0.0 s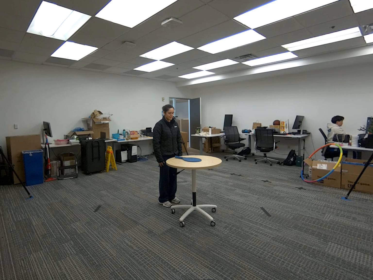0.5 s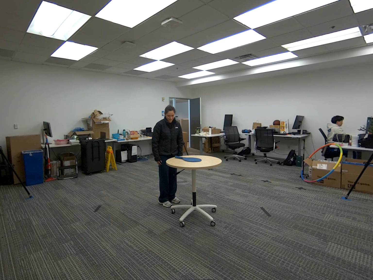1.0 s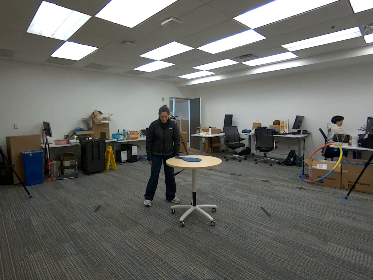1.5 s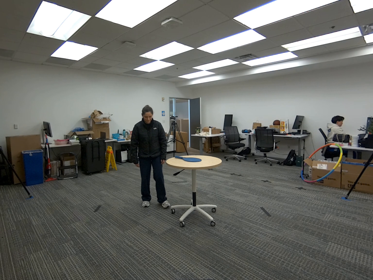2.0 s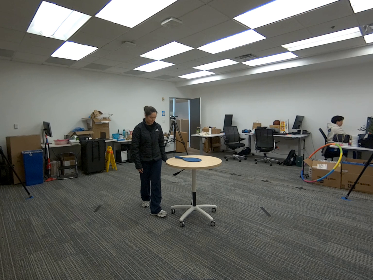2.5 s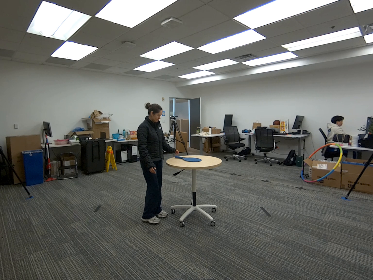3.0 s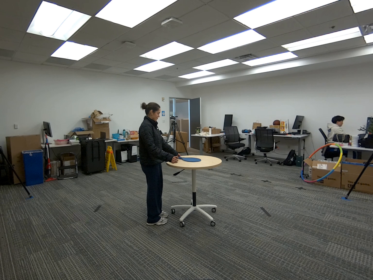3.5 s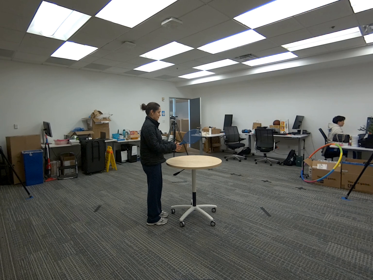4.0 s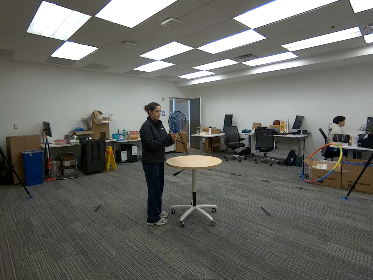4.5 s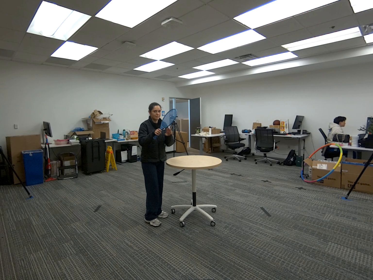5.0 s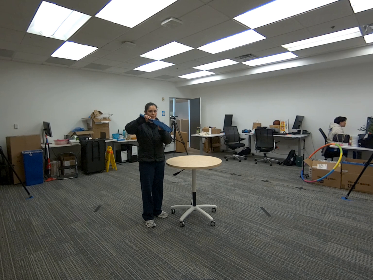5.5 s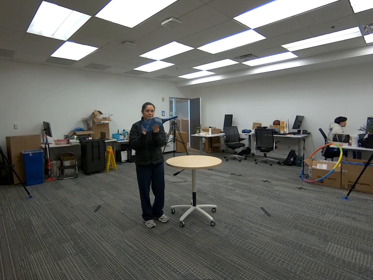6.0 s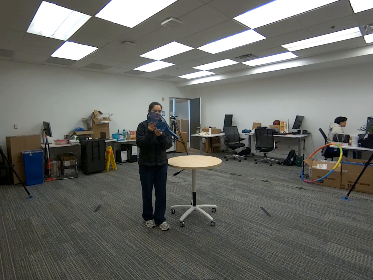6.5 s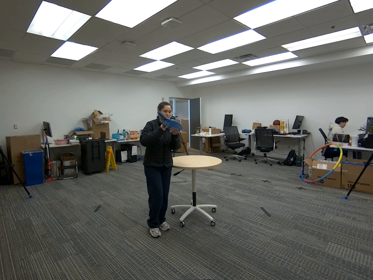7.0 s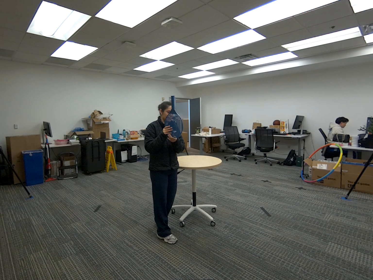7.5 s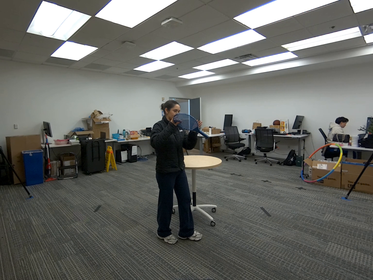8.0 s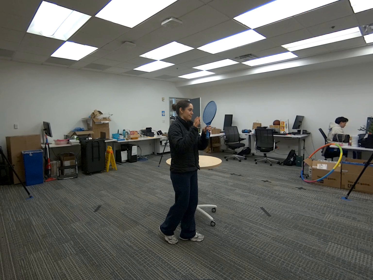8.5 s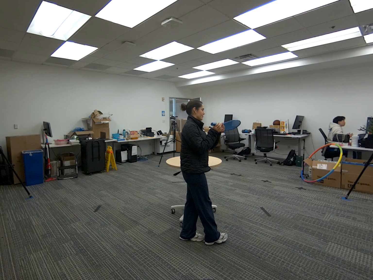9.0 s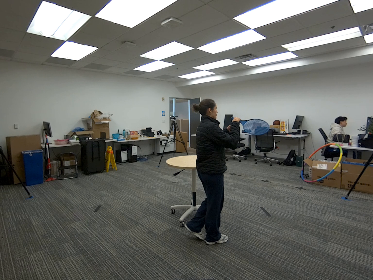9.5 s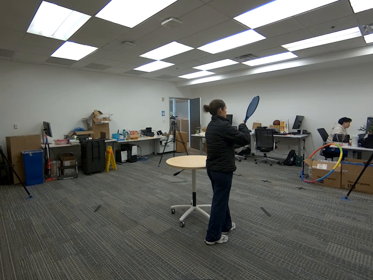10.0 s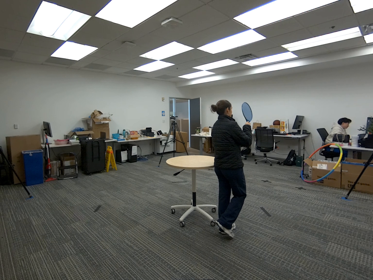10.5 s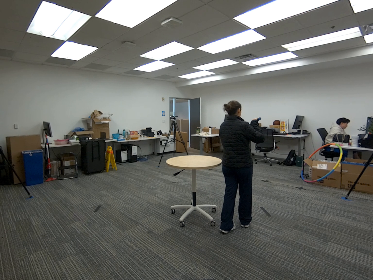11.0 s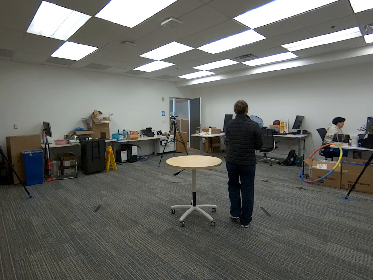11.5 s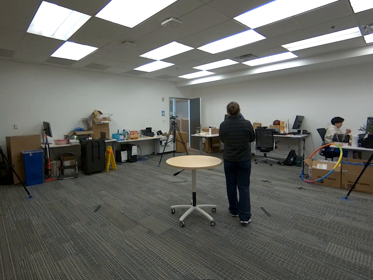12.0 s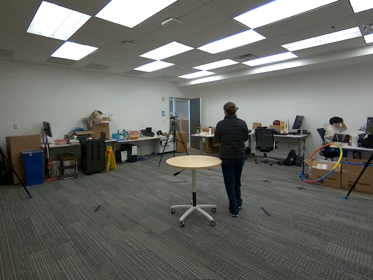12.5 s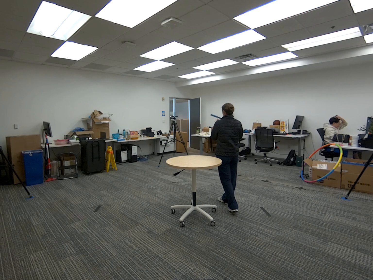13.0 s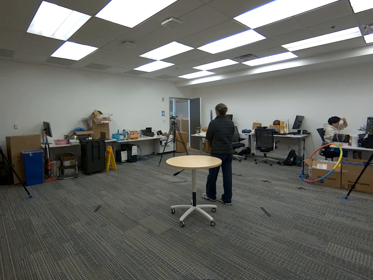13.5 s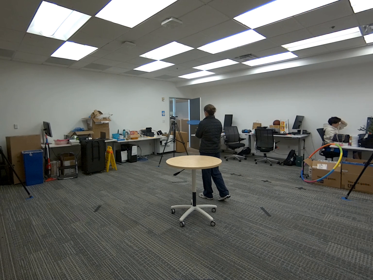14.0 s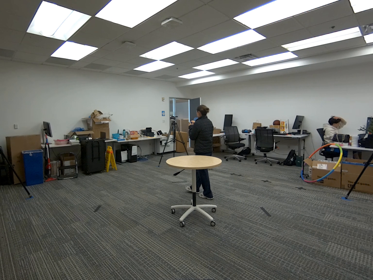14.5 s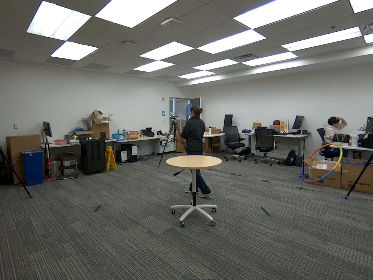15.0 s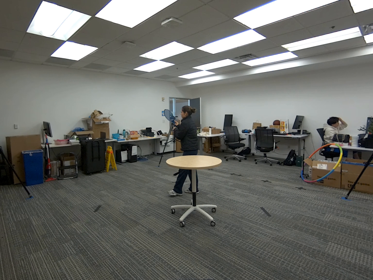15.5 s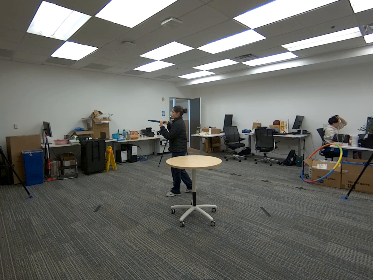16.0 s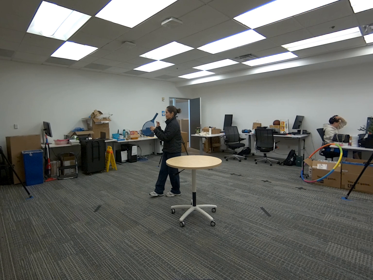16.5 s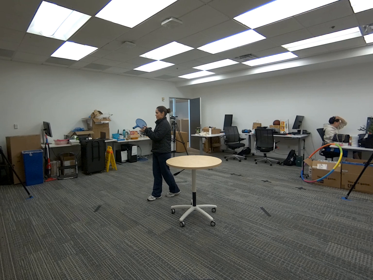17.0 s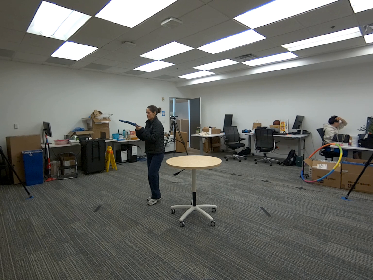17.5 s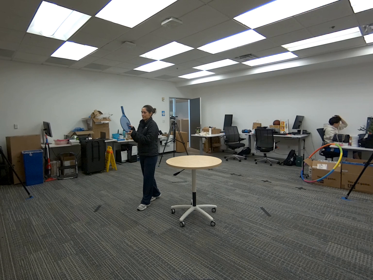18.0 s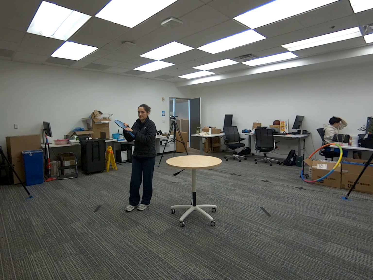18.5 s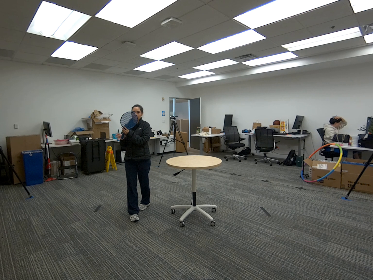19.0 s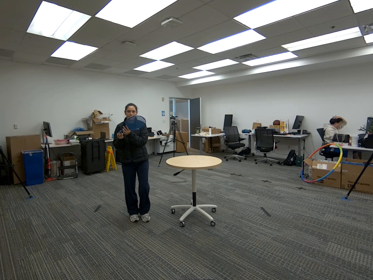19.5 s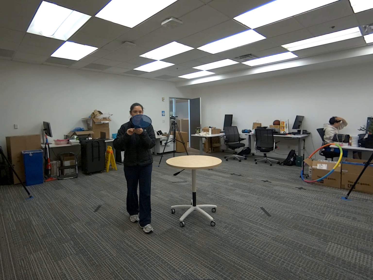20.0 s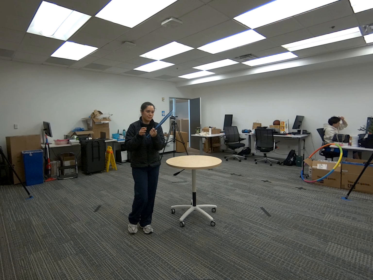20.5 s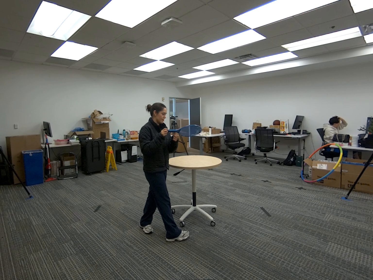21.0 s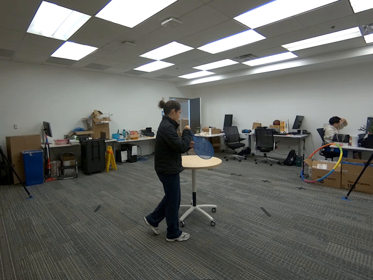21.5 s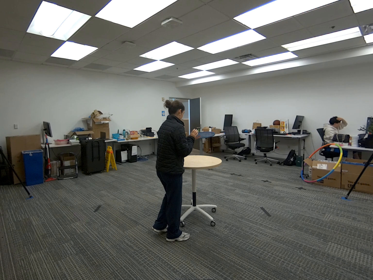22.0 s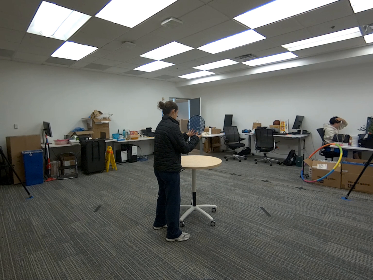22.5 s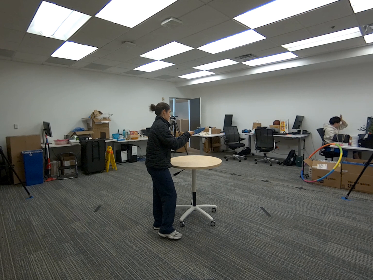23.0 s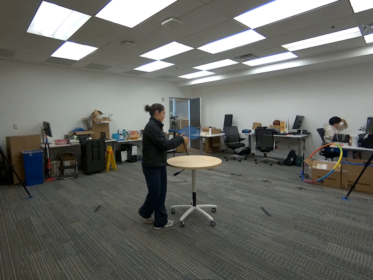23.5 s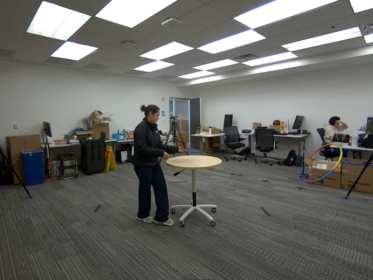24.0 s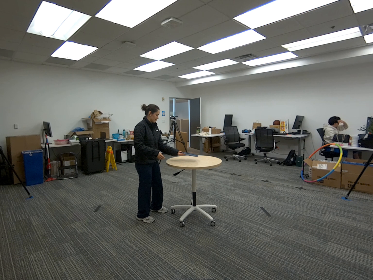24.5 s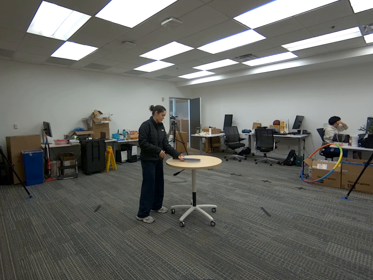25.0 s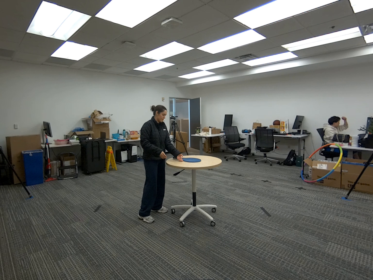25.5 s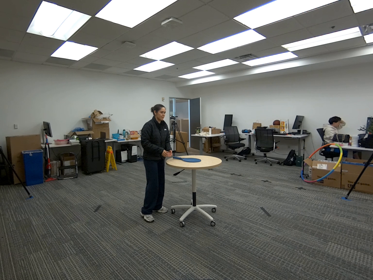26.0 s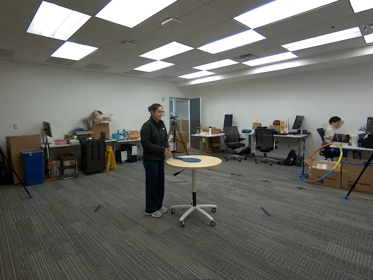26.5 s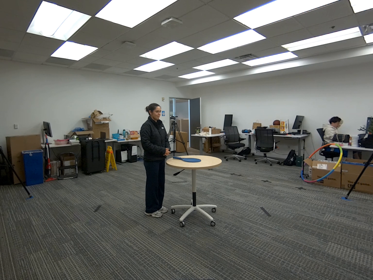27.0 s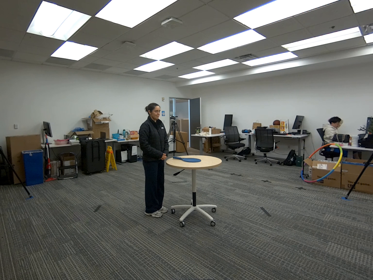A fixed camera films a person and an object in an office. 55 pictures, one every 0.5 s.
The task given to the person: Walk to the tennis racket on the round table and pick it up with both hands. Hold it at shoulder height in front of you, then rotate the racket while walking in a circle so it is visible from all angles. When you are finished, place the racket back on the round table.
